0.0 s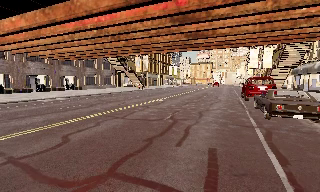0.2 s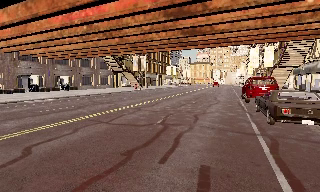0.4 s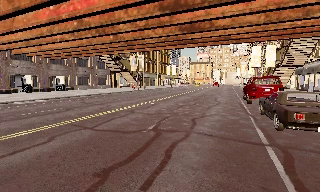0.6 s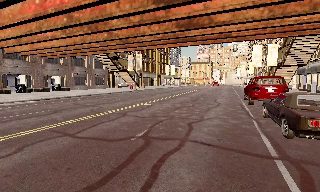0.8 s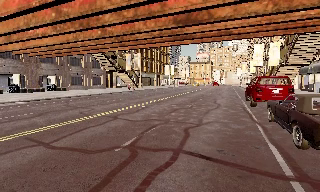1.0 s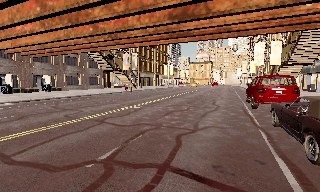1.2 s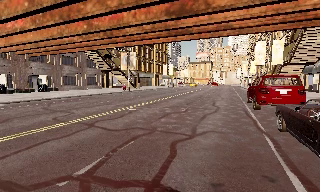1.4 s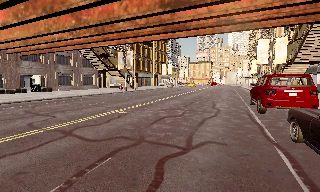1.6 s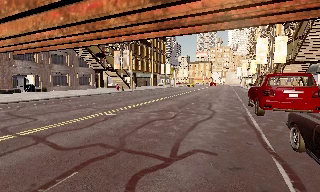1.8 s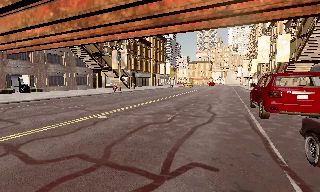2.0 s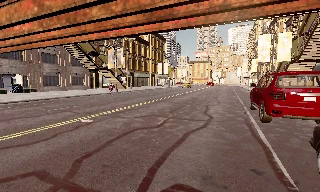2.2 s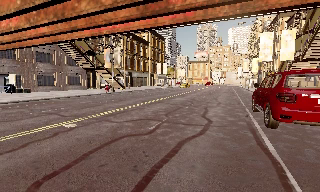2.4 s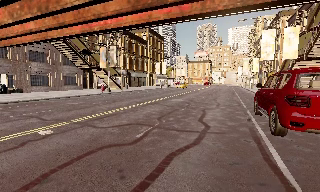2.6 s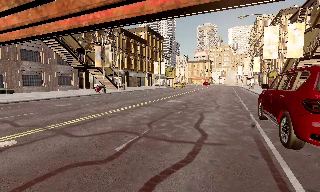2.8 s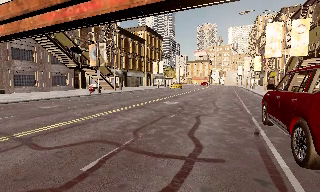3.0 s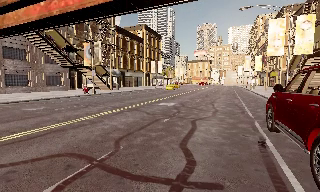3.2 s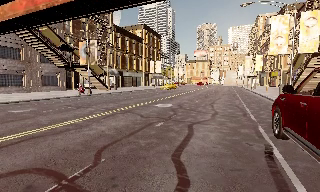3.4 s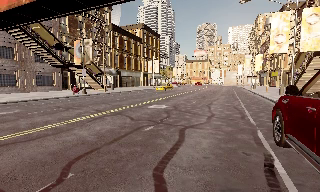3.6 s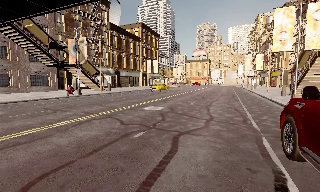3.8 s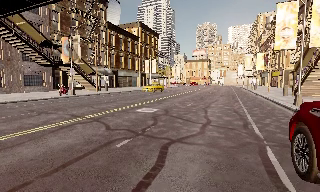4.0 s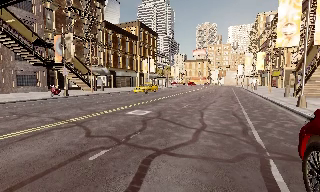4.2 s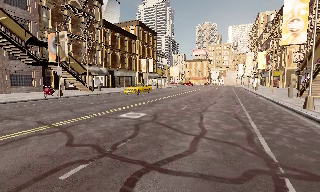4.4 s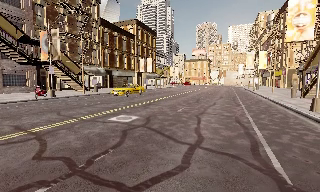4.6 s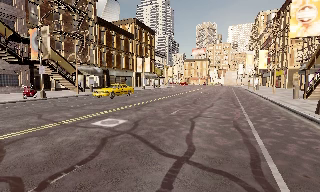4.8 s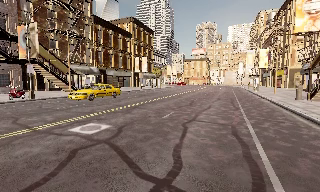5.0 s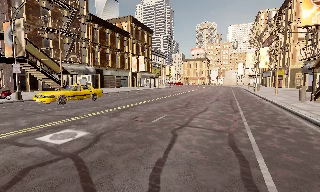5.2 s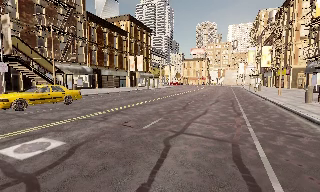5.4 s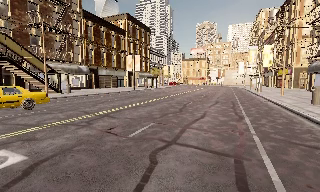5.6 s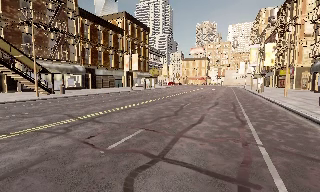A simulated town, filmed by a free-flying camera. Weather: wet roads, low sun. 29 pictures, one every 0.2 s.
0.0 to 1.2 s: The camera travels forward, about 5 m, so what stands in front looms larger.
1.2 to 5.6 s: The camera travels forward and to its right, about 18 m, so what stands in front looms larger.
The film runs forward here.
